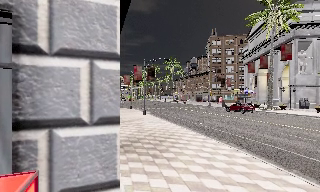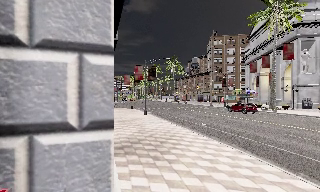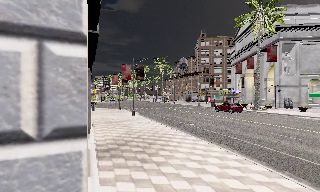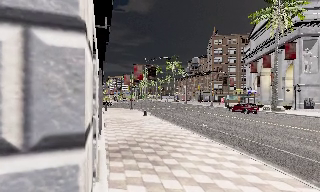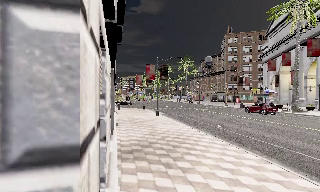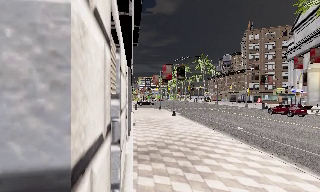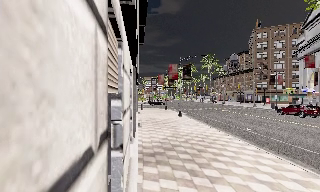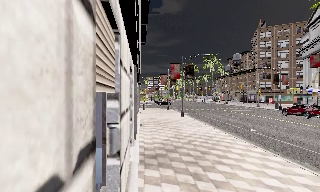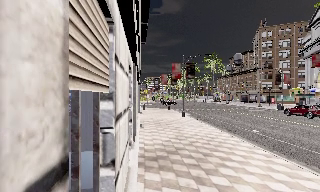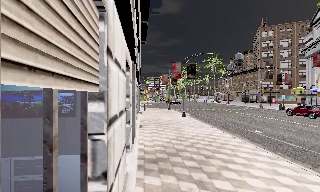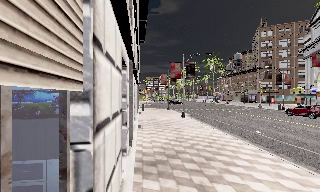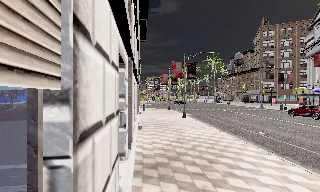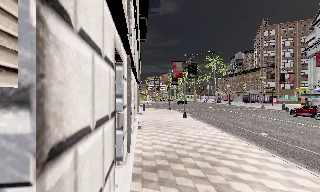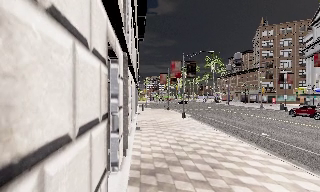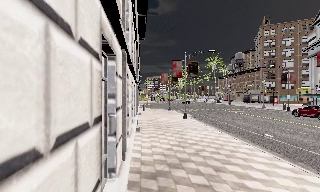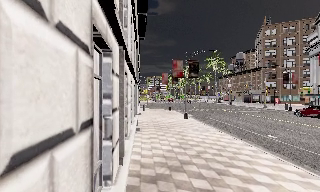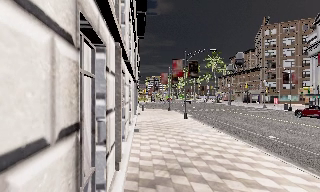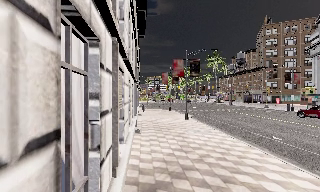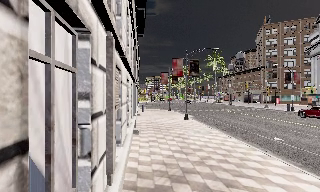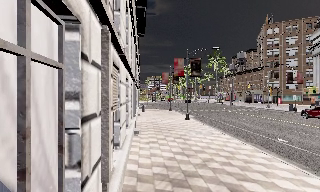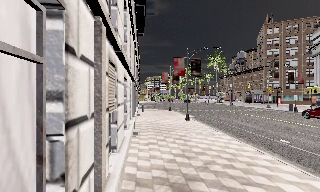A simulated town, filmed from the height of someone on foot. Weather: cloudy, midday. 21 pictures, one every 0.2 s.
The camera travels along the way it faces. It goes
forward.
0.0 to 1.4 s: The scene slides to the right, as the camera pans about 15 degrees to its left. It travels forward, about 1.5 m, so what stands in front looms larger.
1.4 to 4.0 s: The camera travels forward, about 3 m, so what stands in front looms larger.
The film runs forward here.
